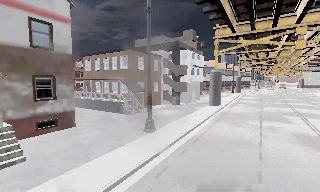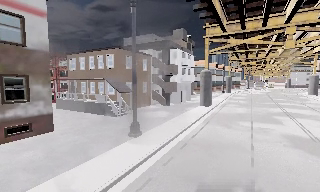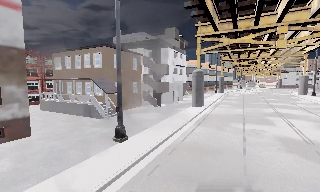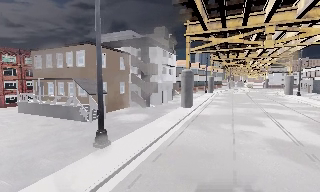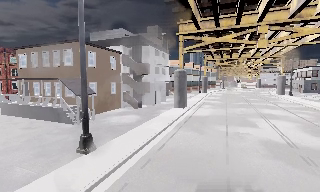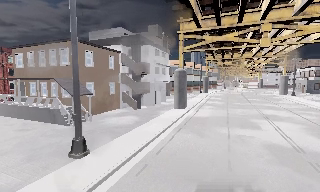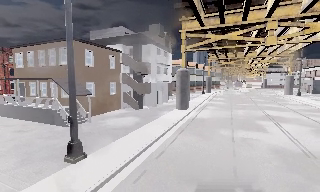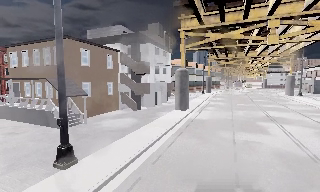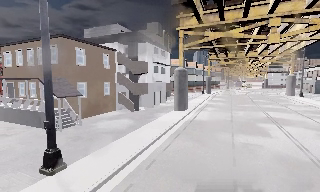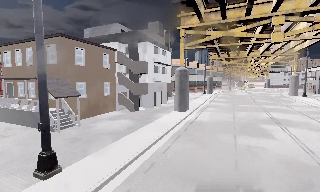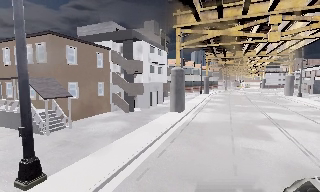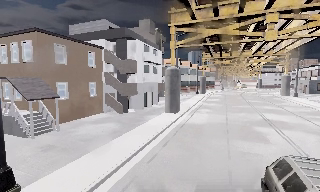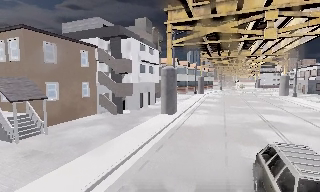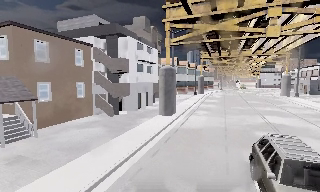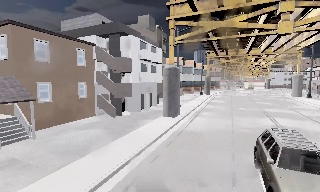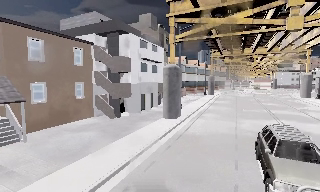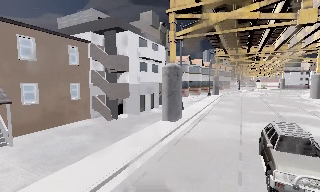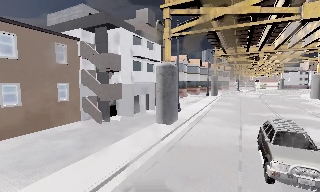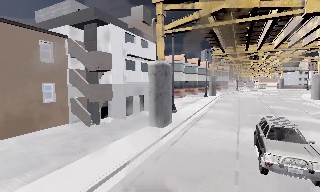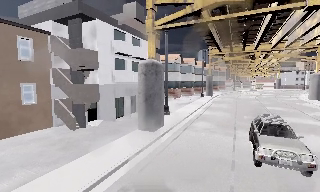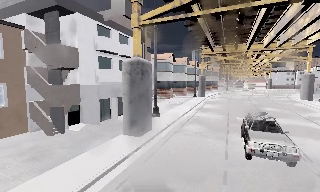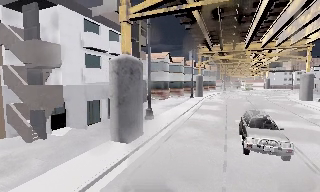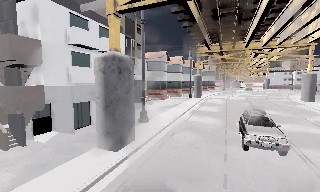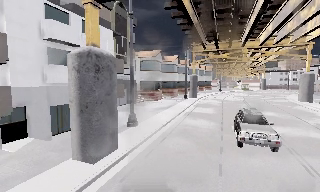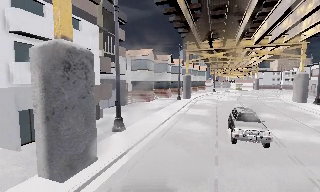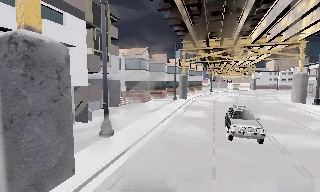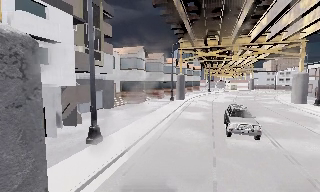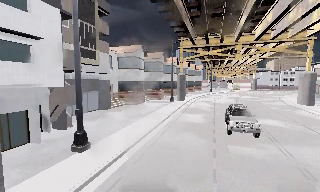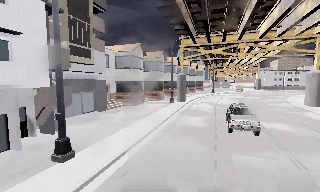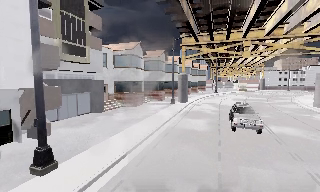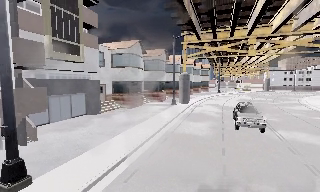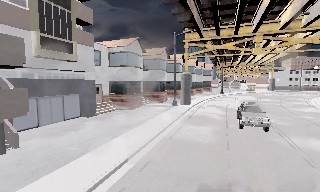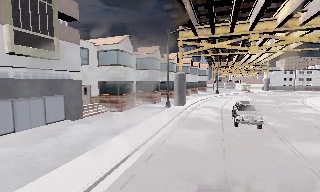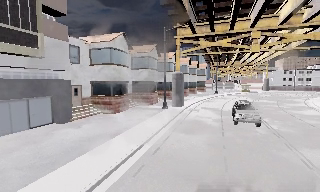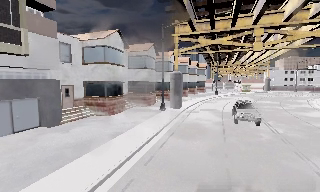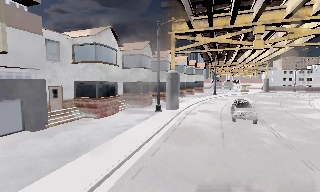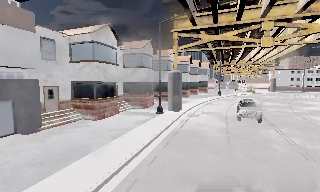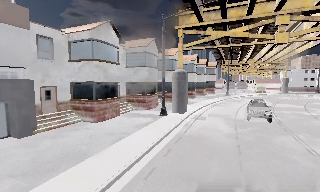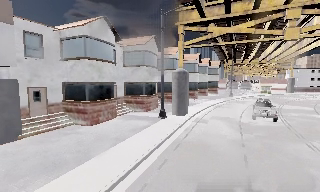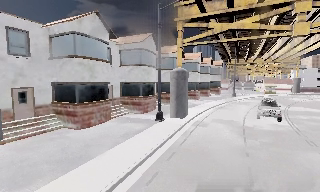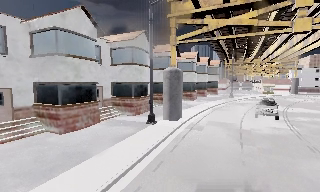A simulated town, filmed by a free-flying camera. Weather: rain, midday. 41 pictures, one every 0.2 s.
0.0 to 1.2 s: The camera travels forward and to its right, about 4 m, so what stands in front looms larger. It loses speed.
1.2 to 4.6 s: The camera travels forward and to its right, about 14 m, so what stands in front looms larger. It gains speed.
4.6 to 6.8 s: The camera travels forward, about 13 m, so what stands in front looms larger.
6.8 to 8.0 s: The camera travels forward and to its right, about 7 m, so what stands in front looms larger.
The film runs backward here.
